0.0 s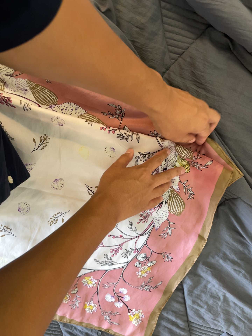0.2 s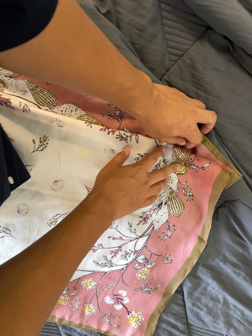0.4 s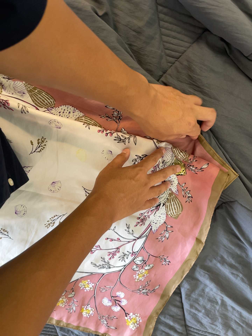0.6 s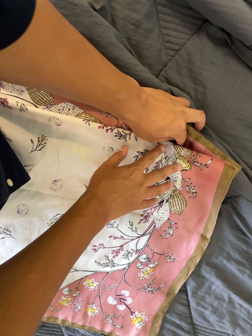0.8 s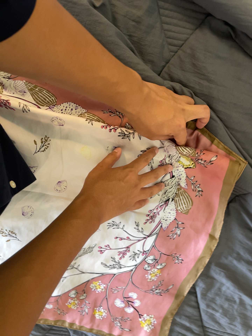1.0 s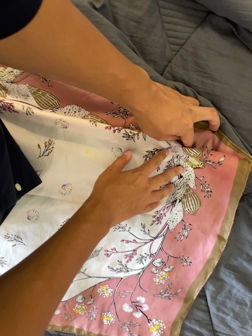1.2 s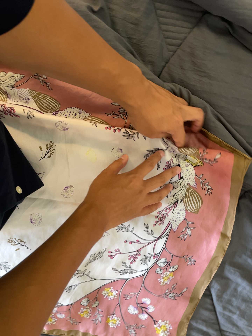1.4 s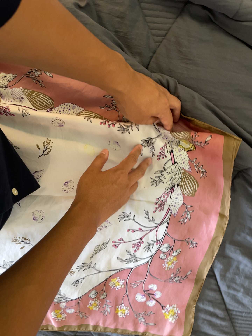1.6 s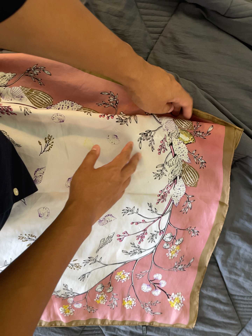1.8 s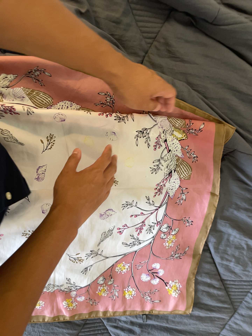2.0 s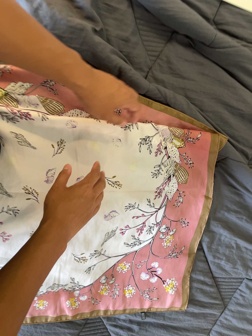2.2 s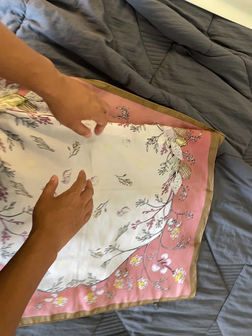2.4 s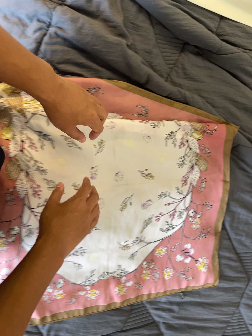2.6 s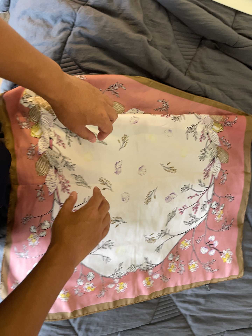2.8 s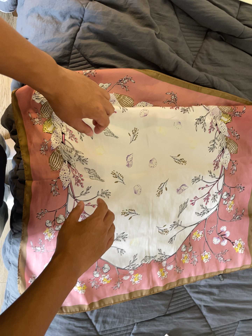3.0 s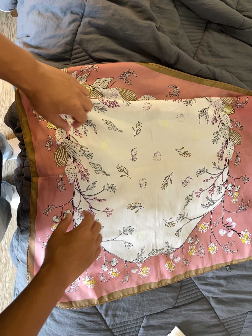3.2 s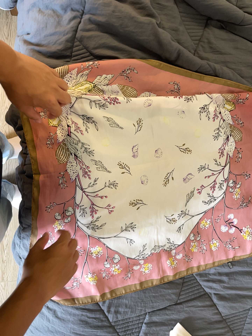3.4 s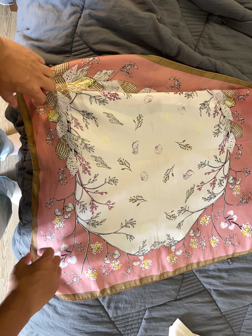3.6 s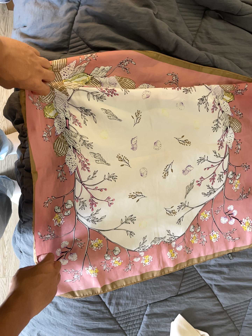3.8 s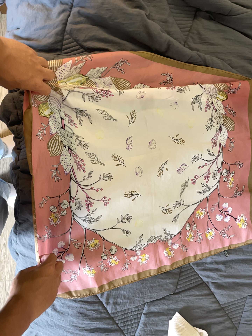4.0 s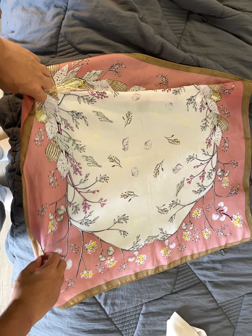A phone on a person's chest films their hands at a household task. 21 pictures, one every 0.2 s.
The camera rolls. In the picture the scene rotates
counterclockwise.
0.0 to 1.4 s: The camera travels toward the bottom of its view, about 6 cm. It rolls about its line of sight by about 10 degrees, and the scene rotates counterclockwise.
1.4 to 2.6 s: The camera pans to its right by about 15 degrees. It travels to its left, backward and toward the bottom of its view, about 38 cm. Its aim tips toward the top of its view by about 10 degrees. It rolls about its line of sight by about 10 degrees, and the scene rotates counterclockwise.
2.6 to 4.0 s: The camera travels toward the bottom of its view, about 7 cm, so close, fixed things drift upward.
The film runs backward here.
